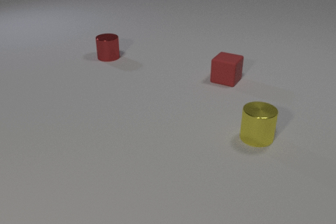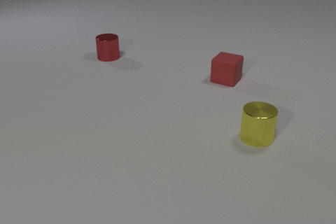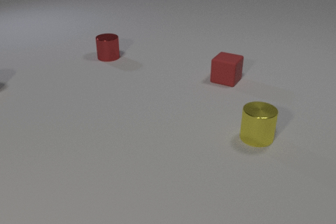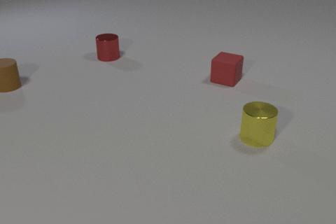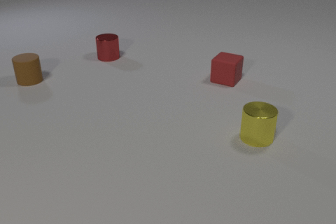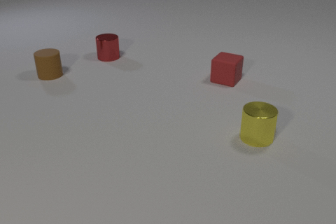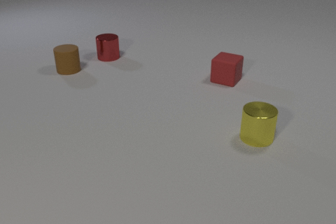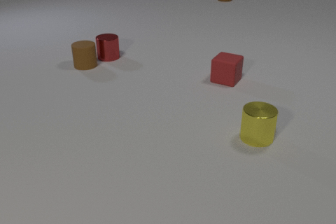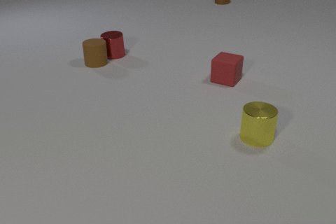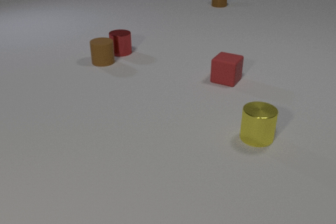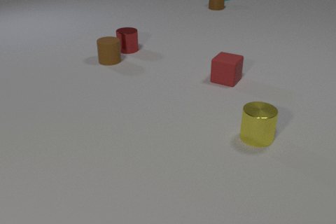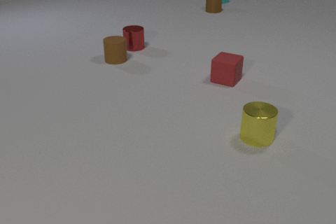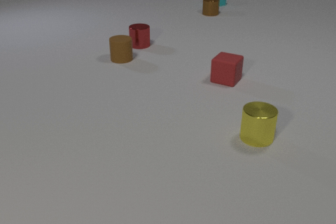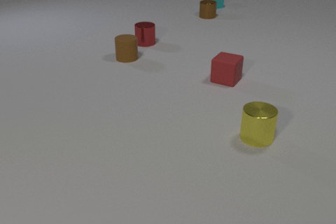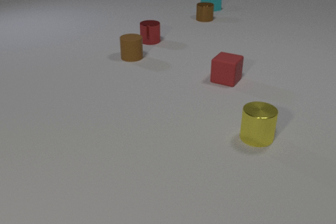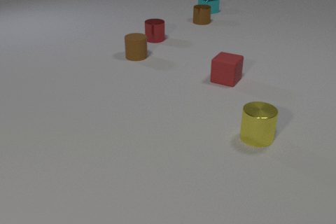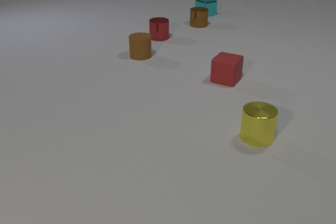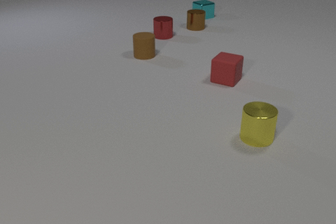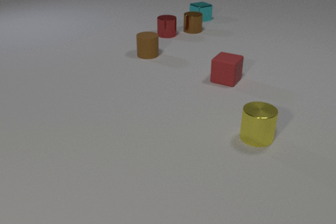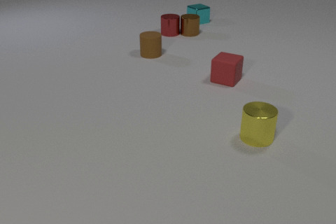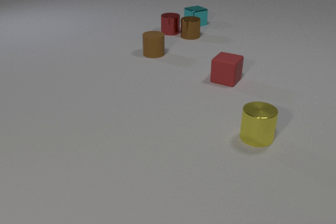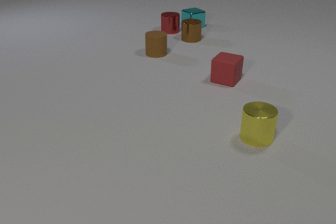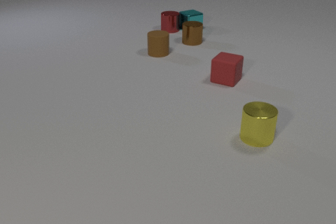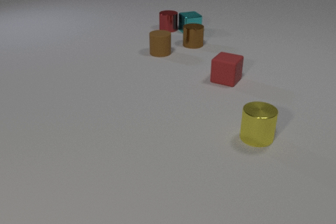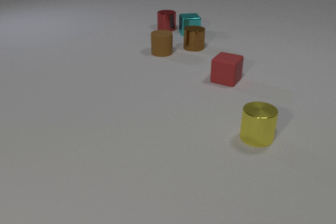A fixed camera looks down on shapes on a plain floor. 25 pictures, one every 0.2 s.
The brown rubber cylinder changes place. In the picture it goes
to the right.
The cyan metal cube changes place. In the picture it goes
toward the camera.
0.0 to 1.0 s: The brown rubber cylinder comes in at the left edge, slides to the right.
1.0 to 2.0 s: The brown rubber cylinder slides to the right. The red metal cylinder slides to the right and away from the camera. The brown metal cylinder comes in at the top edge, slides toward the camera. The cyan metal cube comes in at the top edge, slides toward the camera. The brown rubber cylinder and the red metal cylinder collide.
2.0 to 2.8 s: The brown rubber cylinder slides to the right. The red metal cylinder slides away from the camera and to the right. The brown metal cylinder slides toward the camera. The cyan metal cube slides toward the camera.
2.8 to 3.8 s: The brown rubber cylinder slides to the right. The red metal cylinder slides away from the camera and to the right. The brown metal cylinder slides toward the camera. The cyan metal cube slides toward the camera. The red metal cylinder and the brown metal cylinder collide.
3.8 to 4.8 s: The brown rubber cylinder slides to the right. The red metal cylinder slides away from the camera. The brown metal cylinder slides toward the camera. The cyan metal cube slides toward the camera, spins clockwise seen from above by about 30 degrees, its near face sliding to the left. The red metal cylinder and the cyan metal cube collide.
What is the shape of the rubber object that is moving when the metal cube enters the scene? cylinder.
Are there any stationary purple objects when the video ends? no.
What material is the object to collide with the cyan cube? metal.
